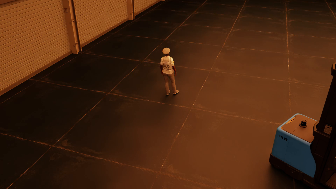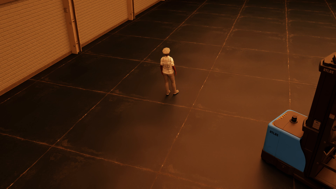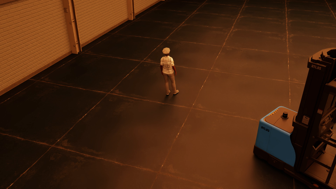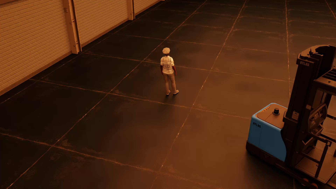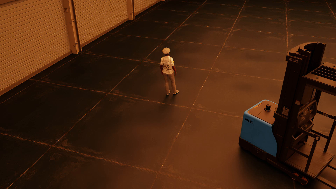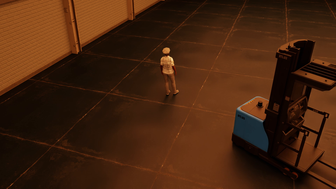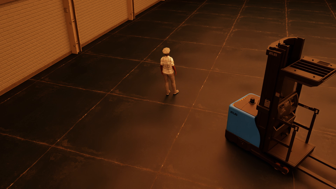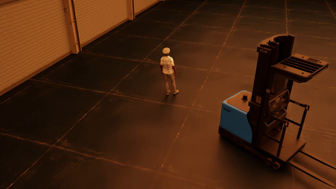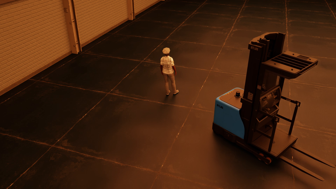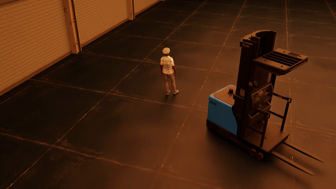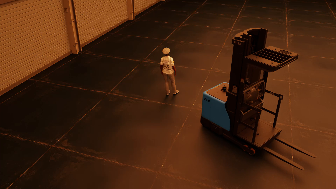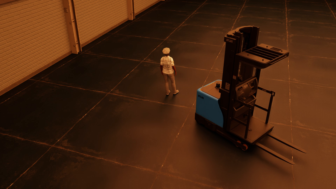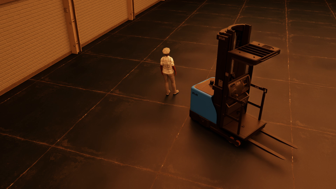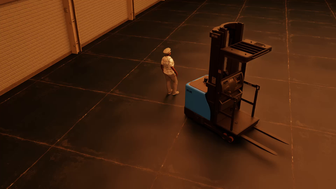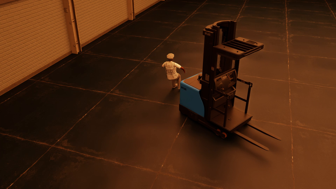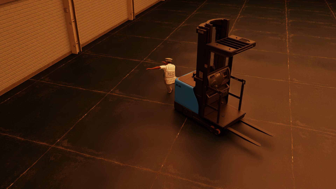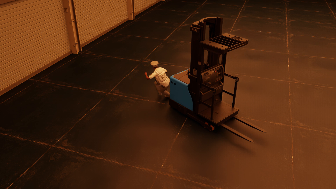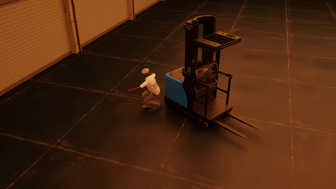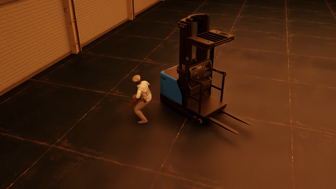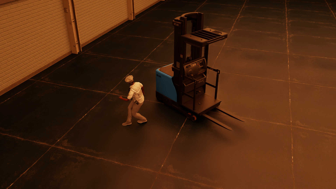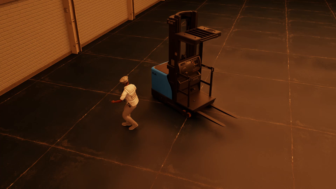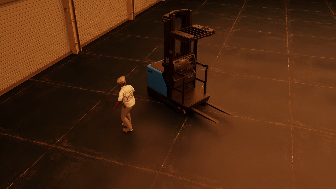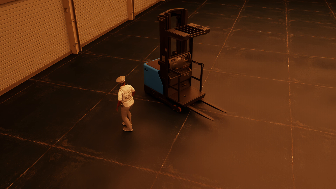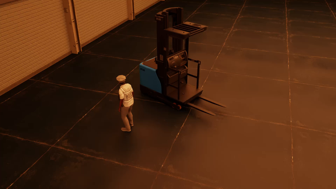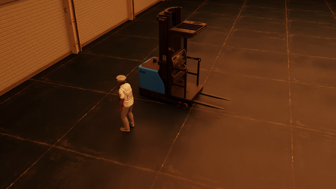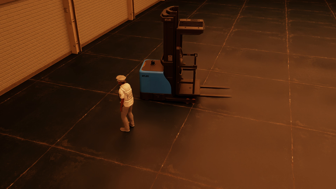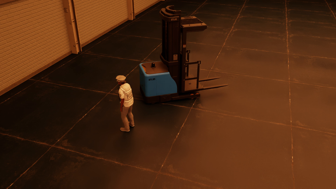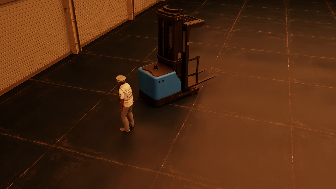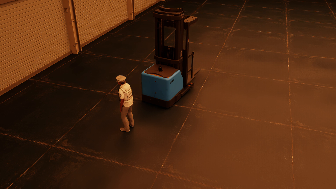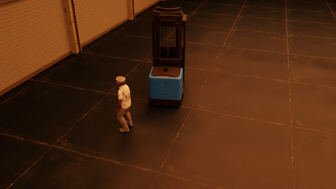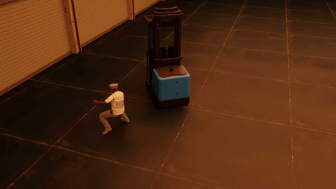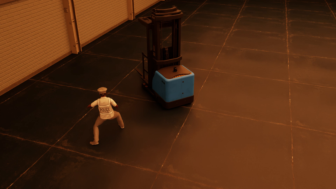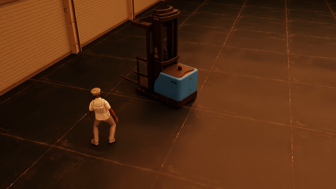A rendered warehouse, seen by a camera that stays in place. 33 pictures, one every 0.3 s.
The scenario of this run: Near miss between a forklift and a person.
